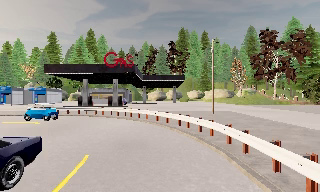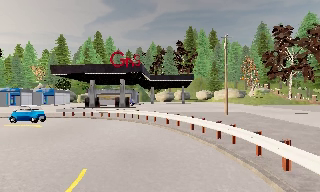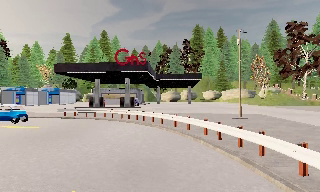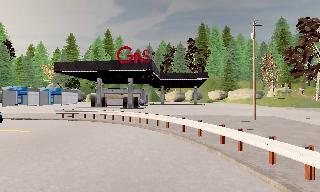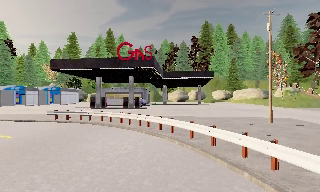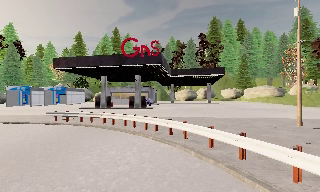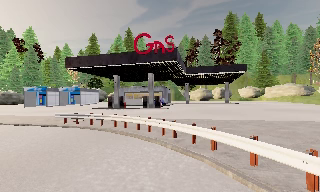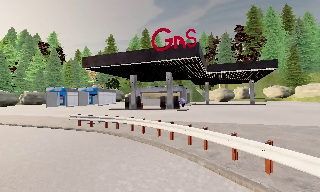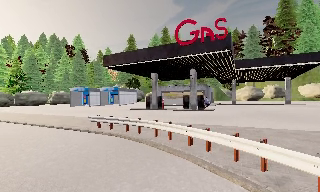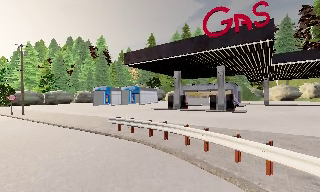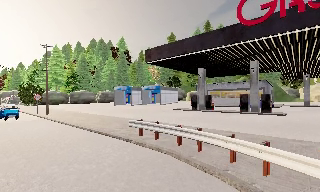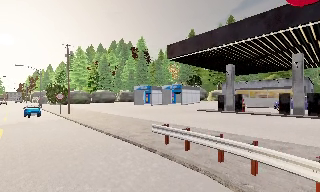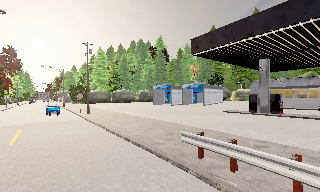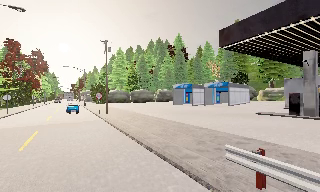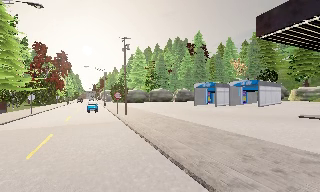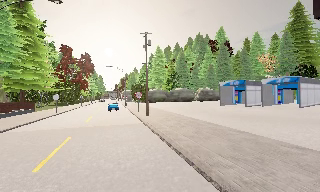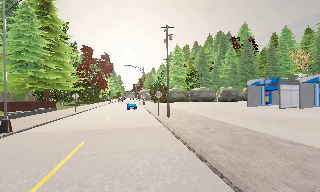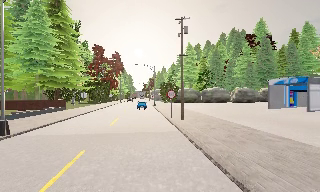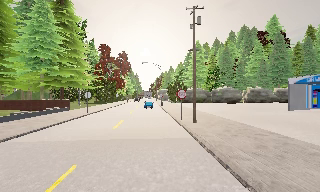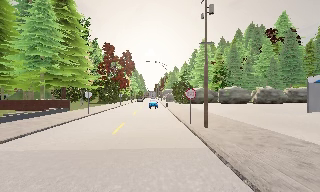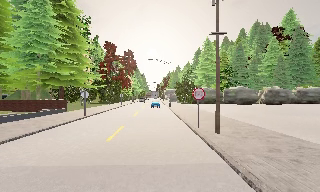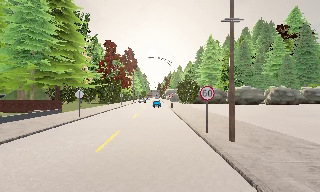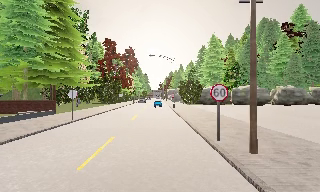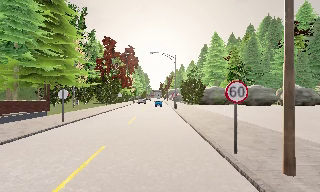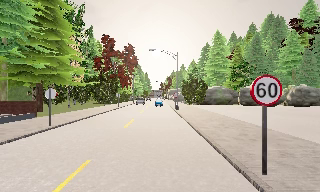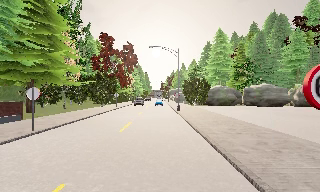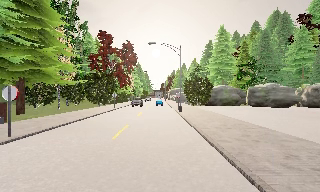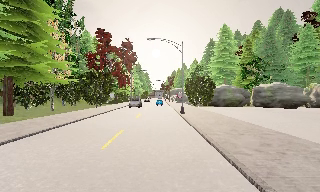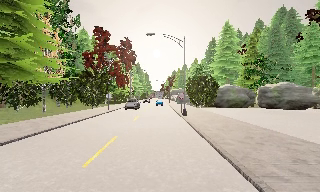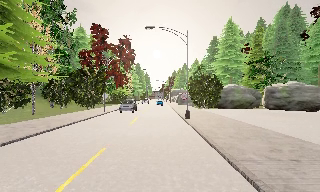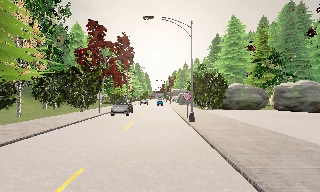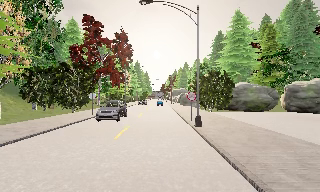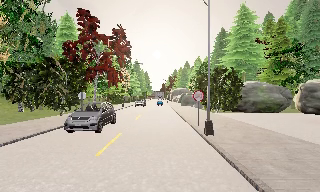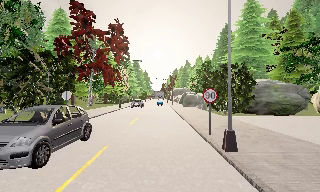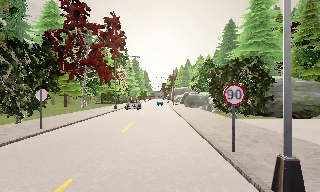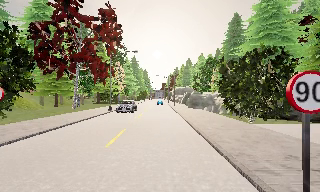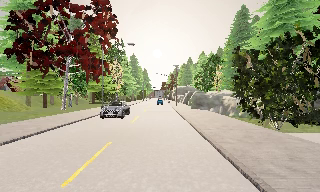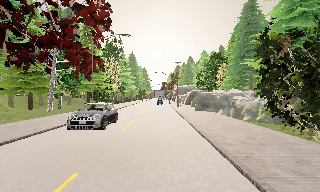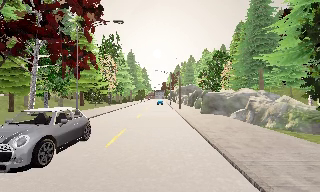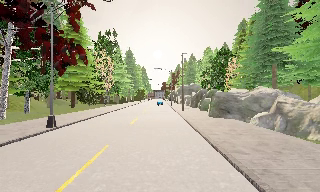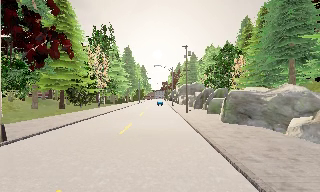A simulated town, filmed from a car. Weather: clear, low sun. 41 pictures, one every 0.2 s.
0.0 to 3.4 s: The scene slides to the right, as the camera pans about 85 degrees to its left. It travels forward, about 20 m.
3.4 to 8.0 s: The camera travels forward, about 45 m, so what stands in front looms larger. It gains speed.
The film runs forward here.
